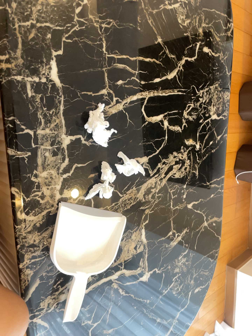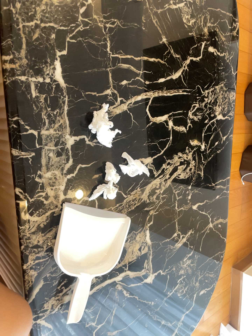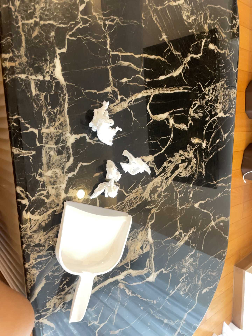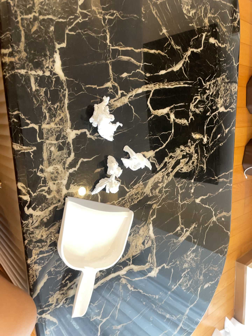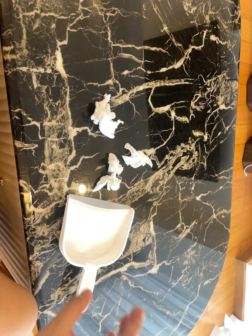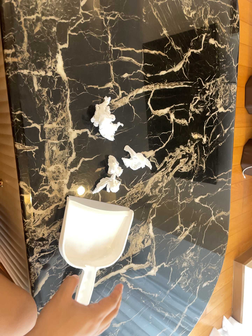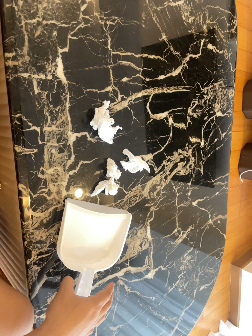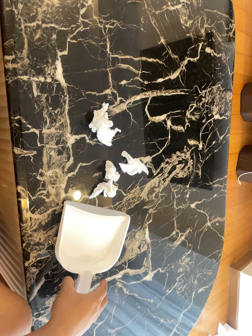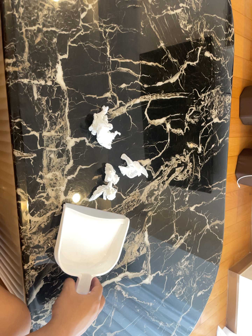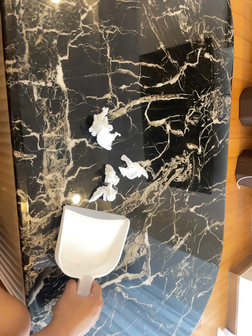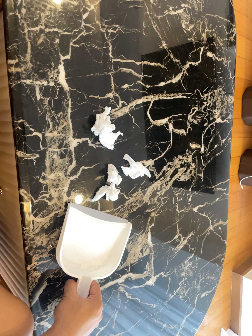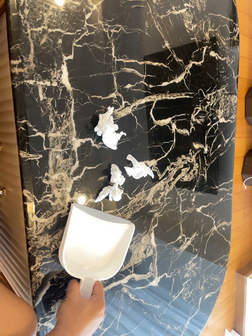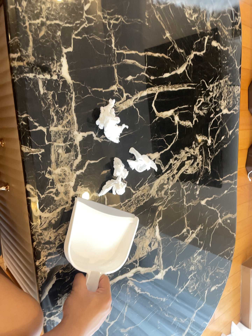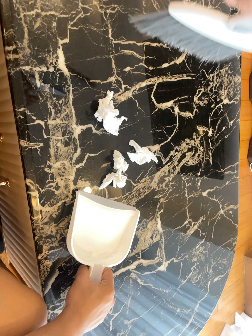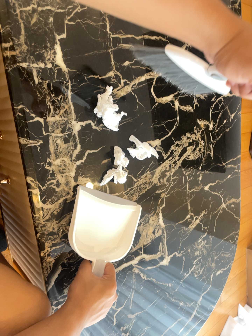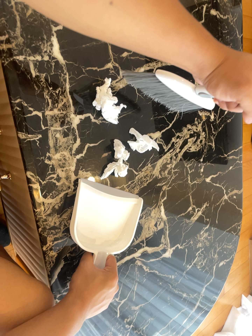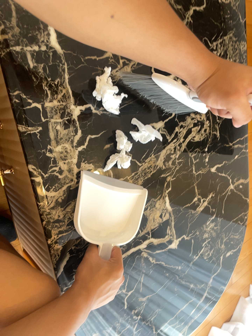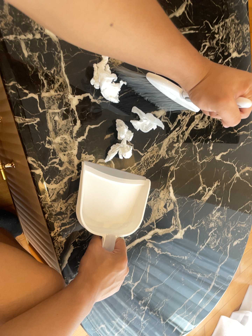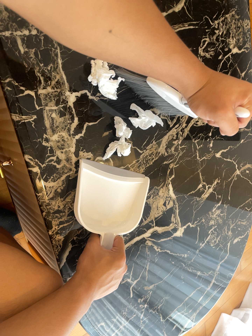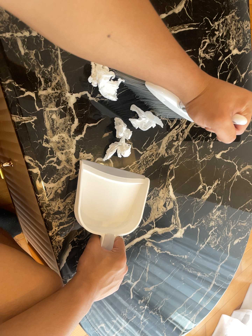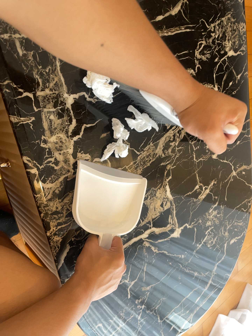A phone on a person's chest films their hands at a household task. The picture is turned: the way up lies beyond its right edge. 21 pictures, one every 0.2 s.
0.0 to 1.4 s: The camera keeps its place and its aim.
1.4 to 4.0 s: The camera rolls about its line of sight by about 10 degrees, and the scene rotates counterclockwise.
The film runs forward here.
